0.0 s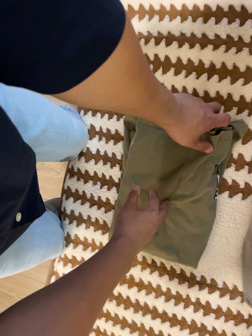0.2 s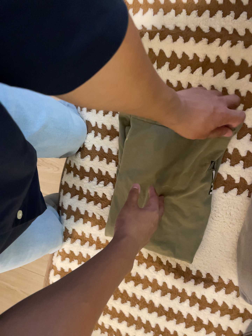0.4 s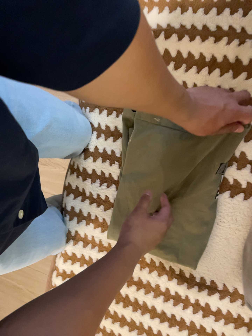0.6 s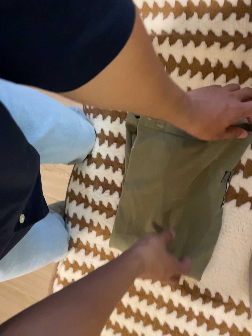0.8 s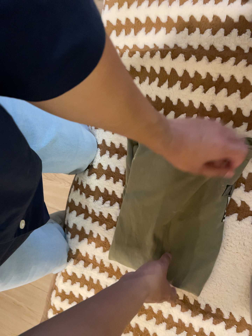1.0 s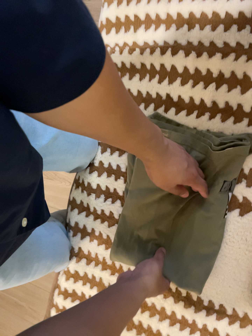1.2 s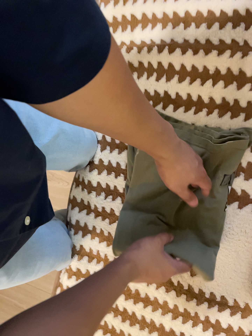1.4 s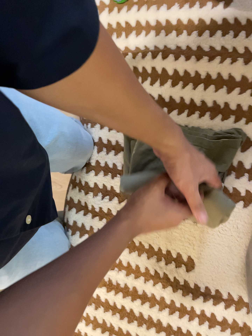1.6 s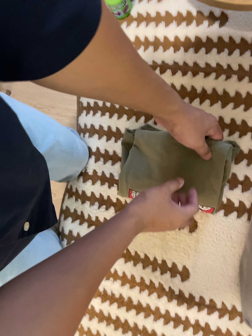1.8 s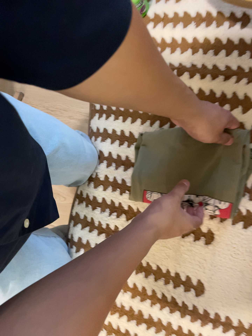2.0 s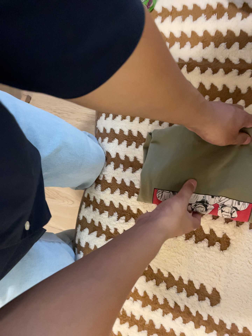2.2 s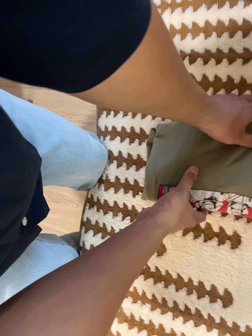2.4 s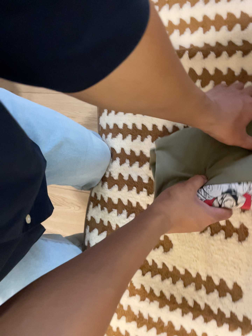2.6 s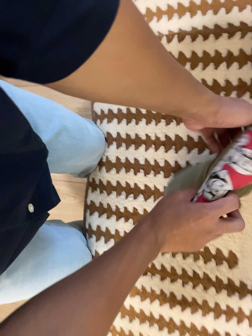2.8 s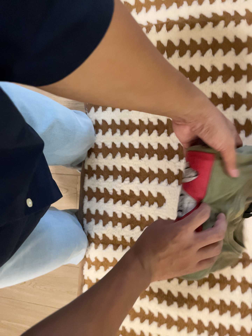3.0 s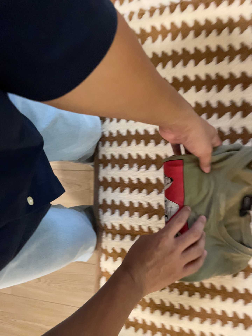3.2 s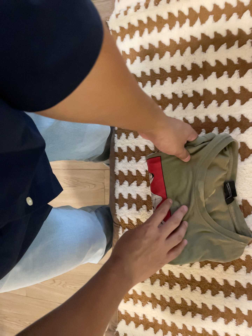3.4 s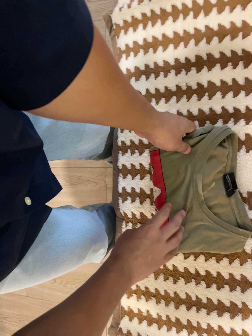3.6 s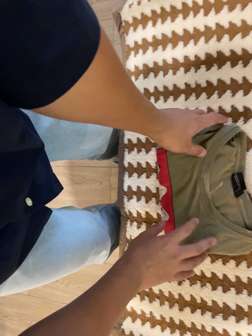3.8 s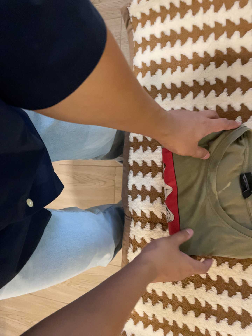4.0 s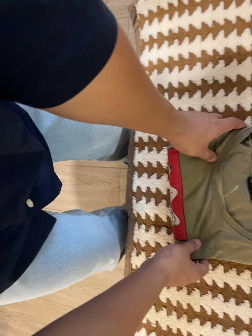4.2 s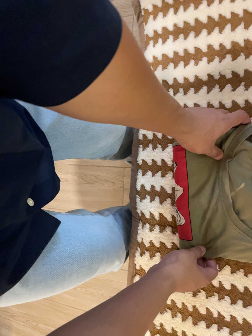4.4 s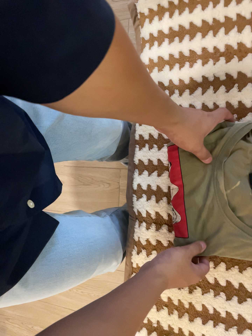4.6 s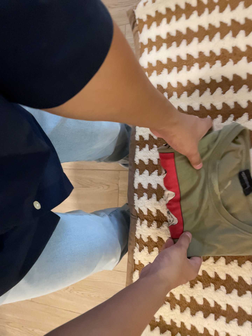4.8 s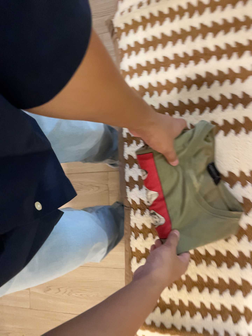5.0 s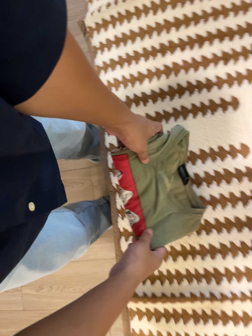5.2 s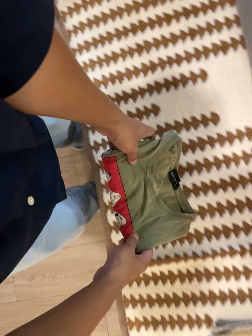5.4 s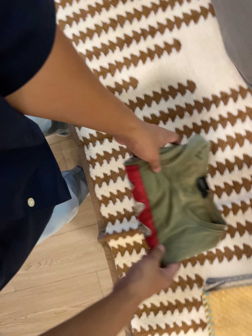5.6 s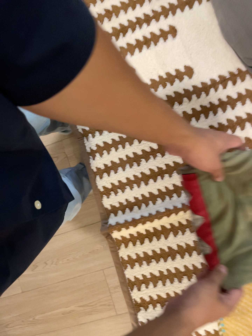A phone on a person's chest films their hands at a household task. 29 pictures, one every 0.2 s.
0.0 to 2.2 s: The camera travels forward, about 6 cm, so what stands in front looms larger.
2.2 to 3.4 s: The camera travels toward the bottom of its view and to its left, about 18 cm, so close, fixed things drift upward. It rolls about its line of sight by about 10 degrees, and the scene rotates counterclockwise.
3.4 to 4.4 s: The camera shifts only a little, or ends up much as it began.
4.4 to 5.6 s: The camera pans to its right by about 15 degrees. It travels toward the bottom of its view and backward, about 30 cm, so close, fixed things drift upward. It rolls about its line of sight by about 20 degrees, and the scene rotates counterclockwise.
The film runs forward here.
